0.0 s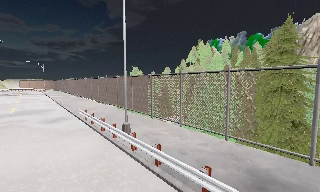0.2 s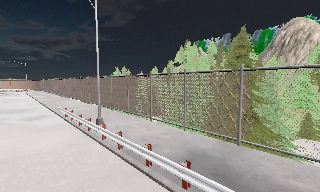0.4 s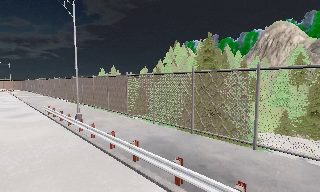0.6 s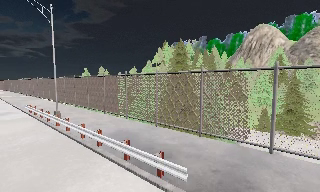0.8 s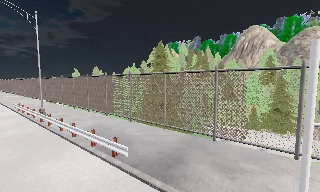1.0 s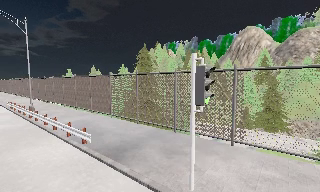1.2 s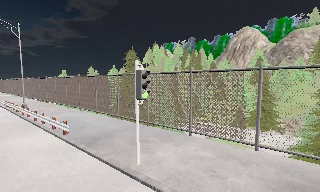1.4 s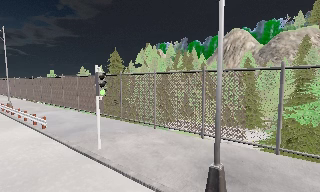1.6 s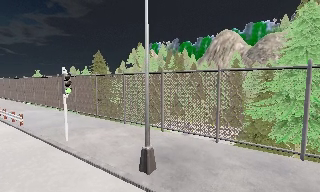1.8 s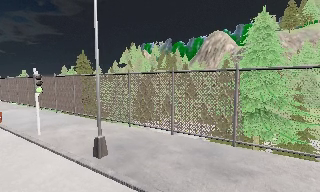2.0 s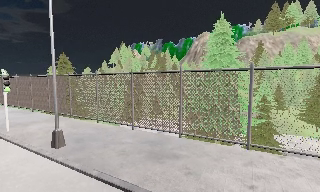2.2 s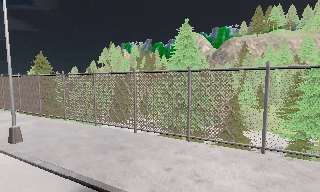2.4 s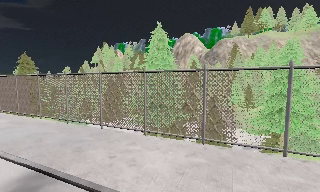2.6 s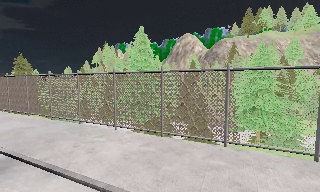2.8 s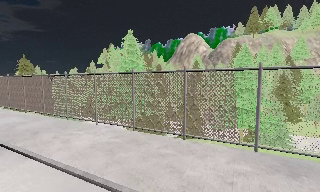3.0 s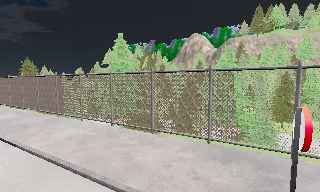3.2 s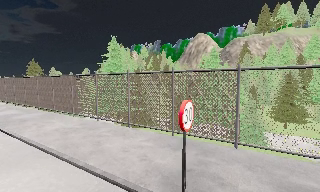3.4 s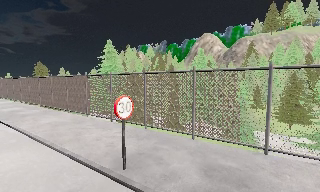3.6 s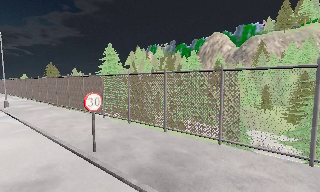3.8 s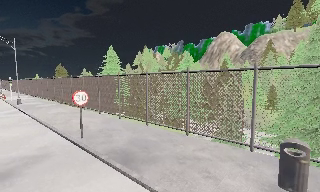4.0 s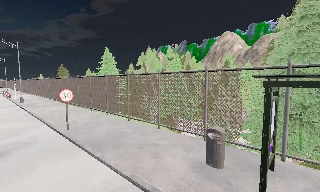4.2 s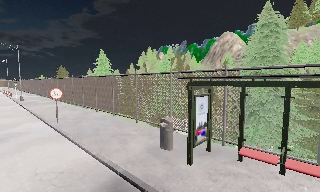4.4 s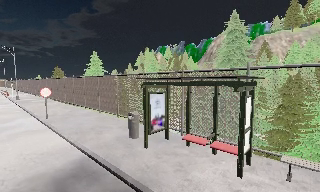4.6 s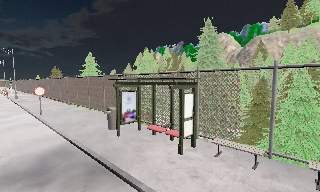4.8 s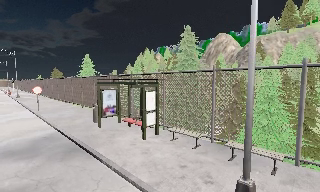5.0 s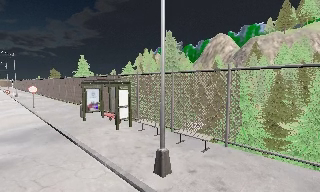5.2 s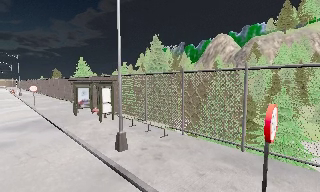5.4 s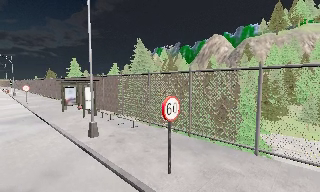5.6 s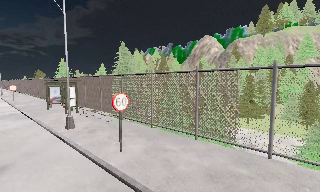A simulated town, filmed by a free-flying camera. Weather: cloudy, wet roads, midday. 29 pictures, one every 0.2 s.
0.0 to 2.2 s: The camera pans to its right, which is clockwise from overhead, by about 25 degrees. It travels to its right and backward, about 20 m, so close, fixed things drift to the left.
2.2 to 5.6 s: The camera pans to its left, which is counterclockwise from overhead, by about 15 degrees. It travels to its right and backward, about 35 m, so close, fixed things drift to the left.
The film runs backward here.
